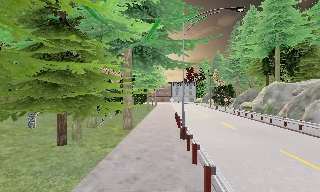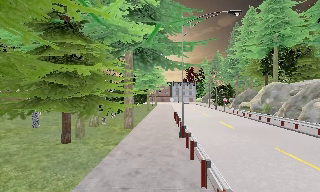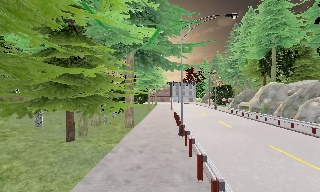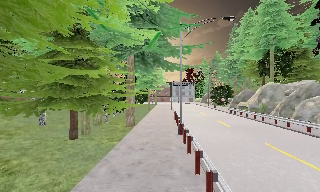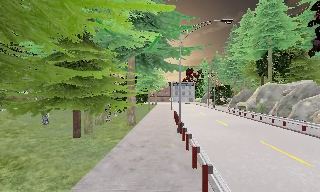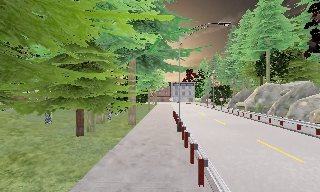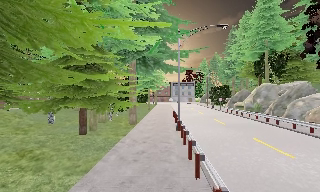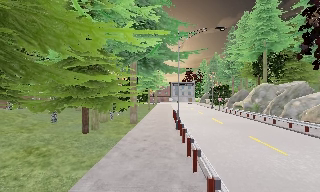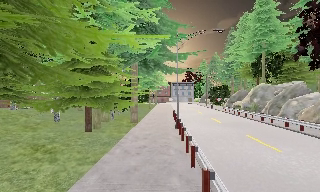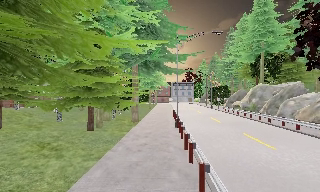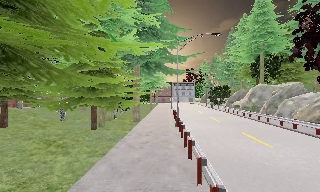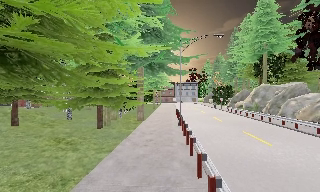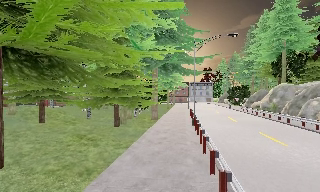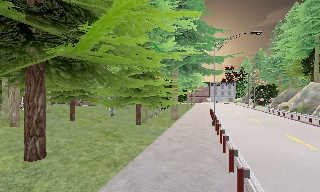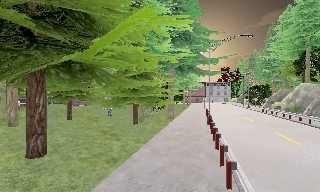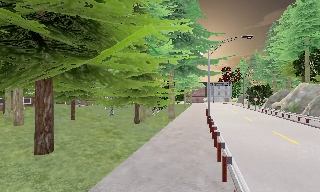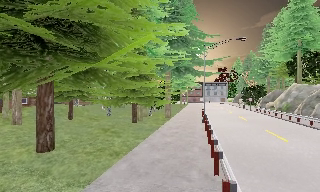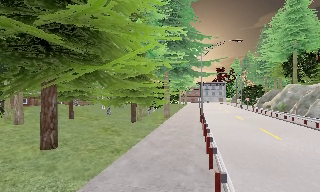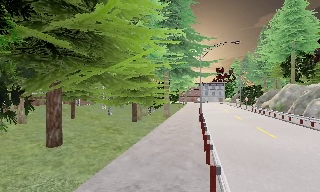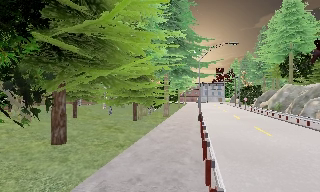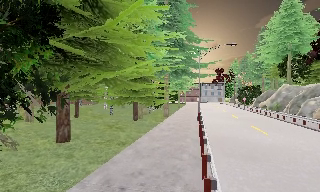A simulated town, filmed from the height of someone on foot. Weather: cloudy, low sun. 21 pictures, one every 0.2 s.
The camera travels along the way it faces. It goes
backward.
0.0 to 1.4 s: The camera travels backward, about 2.5 m, so what stands in front gets smaller.
1.4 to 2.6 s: The camera swings to its left by about 15 degrees, and the scene slides to the right. It travels backward, about 2.5 m, so what stands in front gets smaller.
2.6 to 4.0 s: The camera travels backward, about 2.5 m, so what stands in front gets smaller.
The film runs backward here.
